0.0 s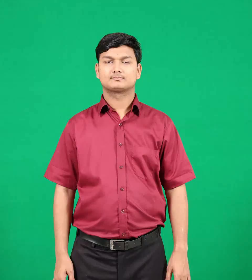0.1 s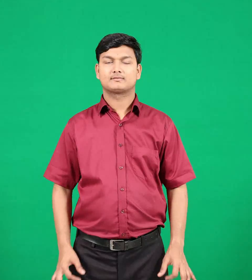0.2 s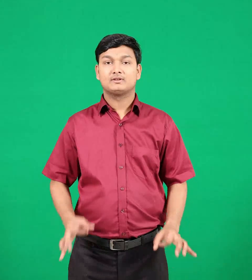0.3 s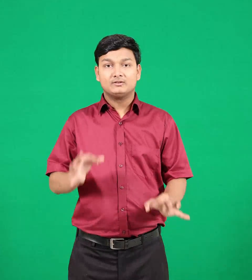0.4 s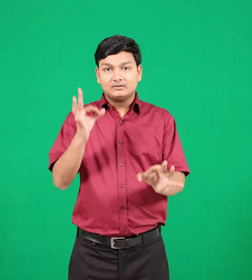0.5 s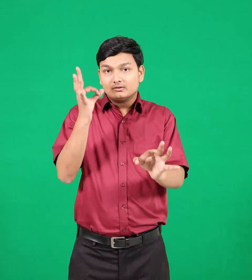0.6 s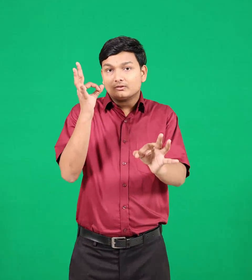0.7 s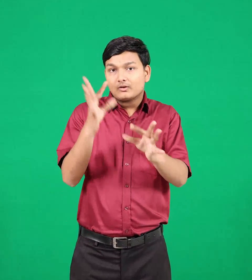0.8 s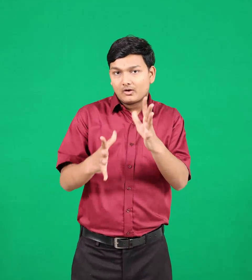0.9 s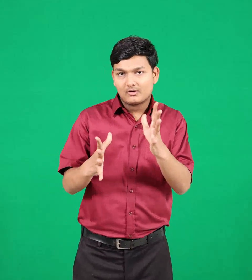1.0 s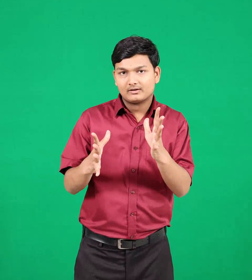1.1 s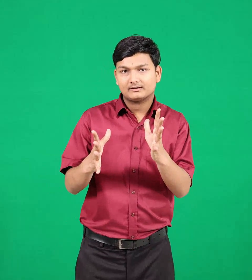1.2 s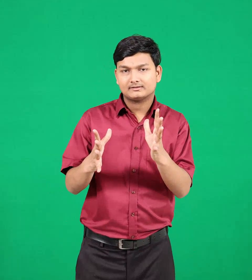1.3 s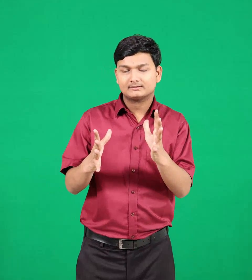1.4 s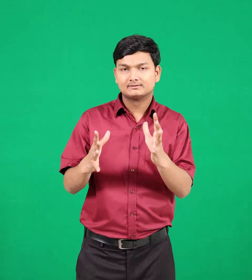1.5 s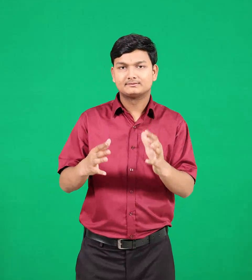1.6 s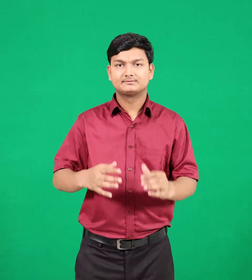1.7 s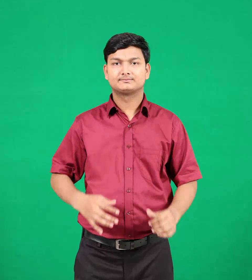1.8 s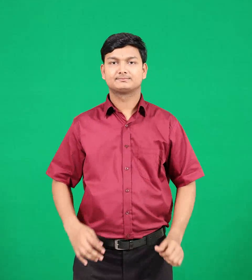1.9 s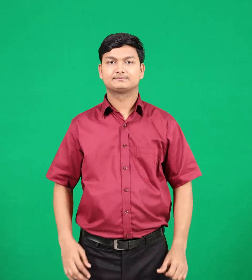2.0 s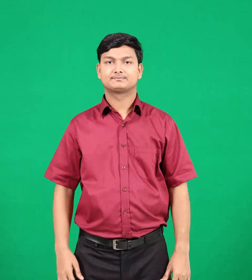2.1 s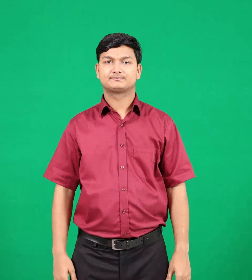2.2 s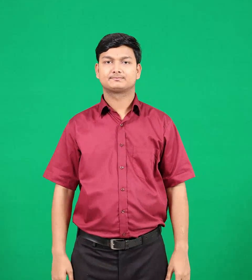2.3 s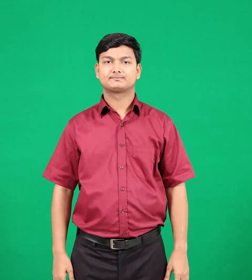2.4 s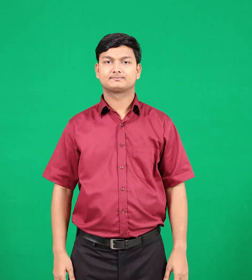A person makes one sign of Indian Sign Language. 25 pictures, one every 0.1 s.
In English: hot & heat
